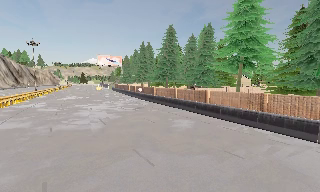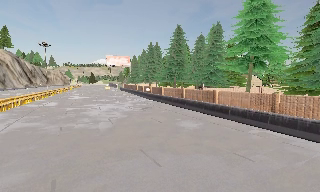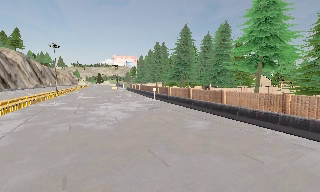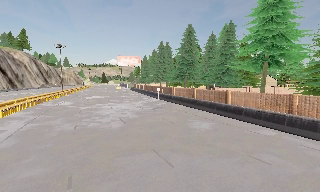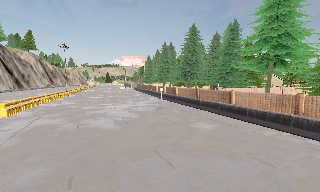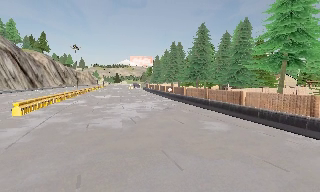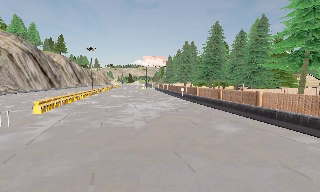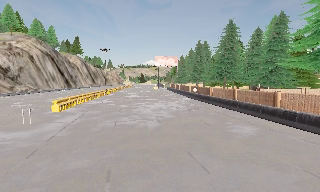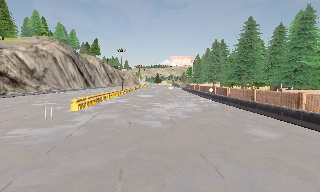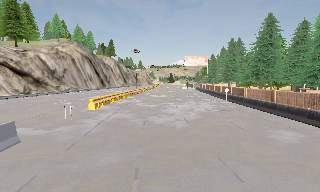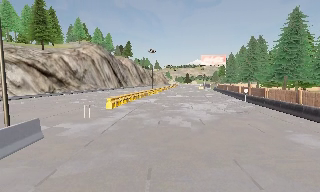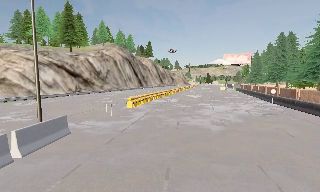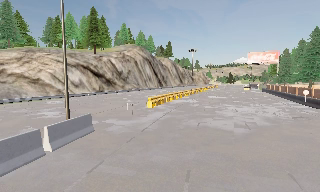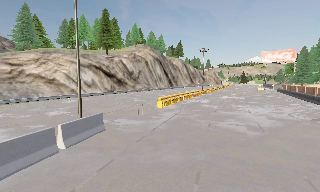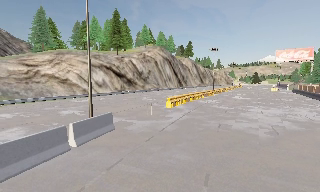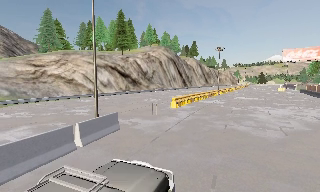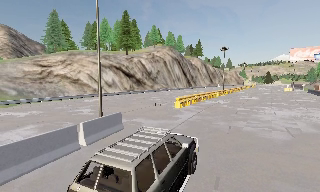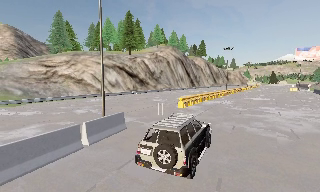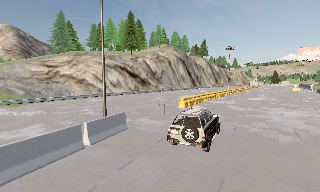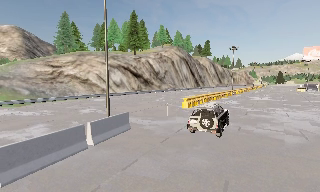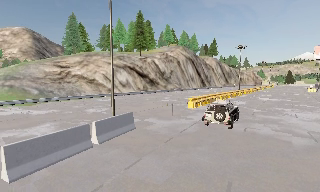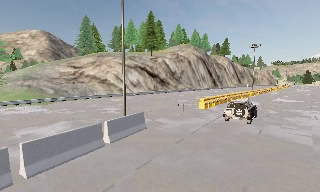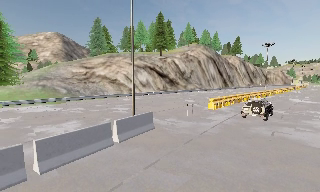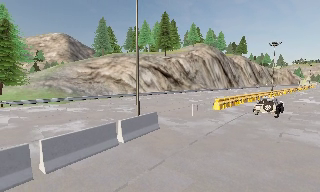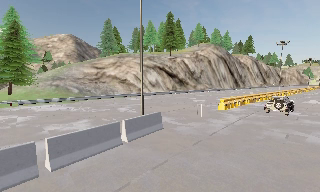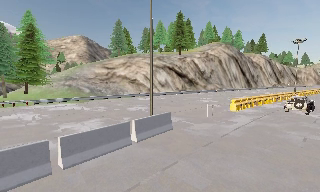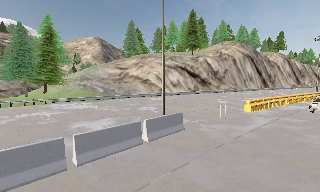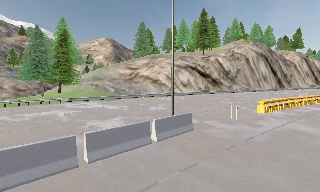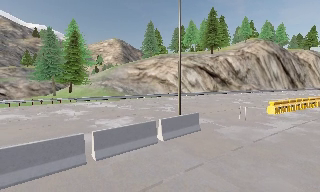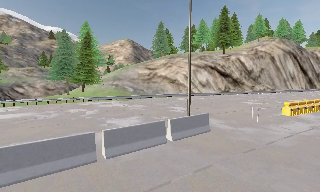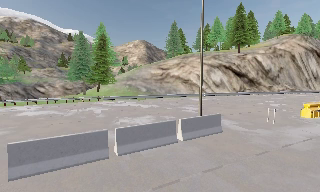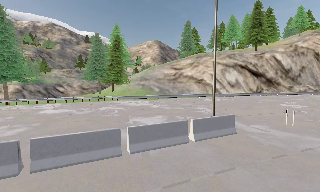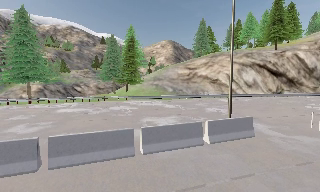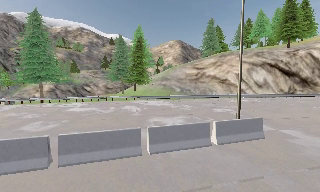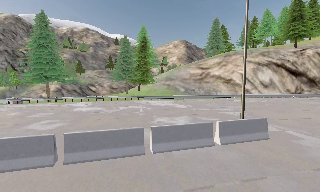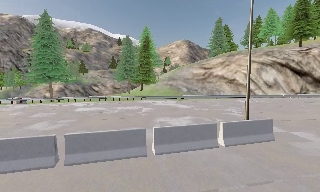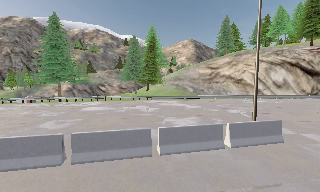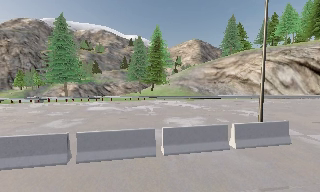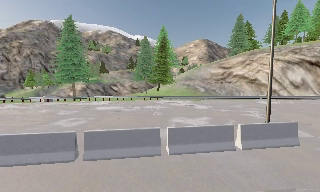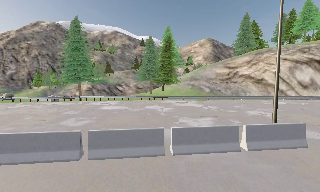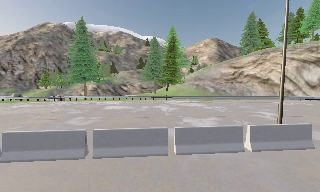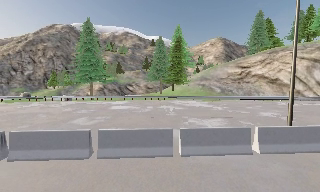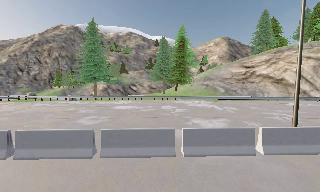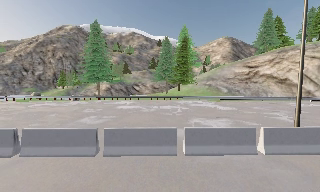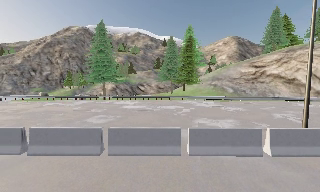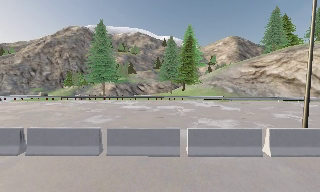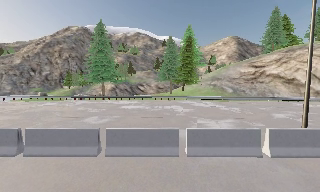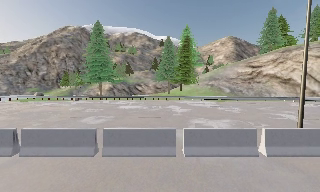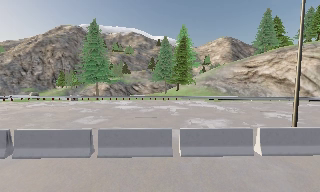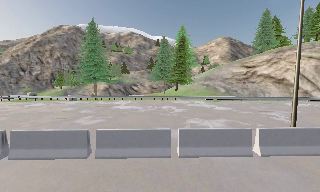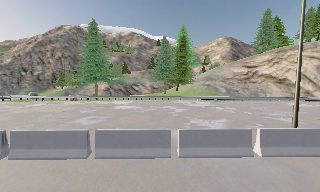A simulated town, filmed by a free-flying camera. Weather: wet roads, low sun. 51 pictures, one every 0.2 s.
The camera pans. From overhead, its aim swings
counterclockwise.
The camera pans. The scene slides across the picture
to the right.
0.0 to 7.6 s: The camera swings to its left by about 120 degrees, and the scene slides to the right. It travels forward and to its right, about 1 m.
7.6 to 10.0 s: The camera shifts only a little, or ends up much as it began.
The film runs forward here.
